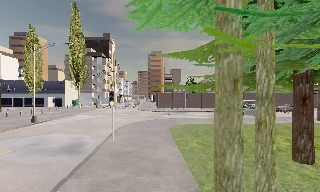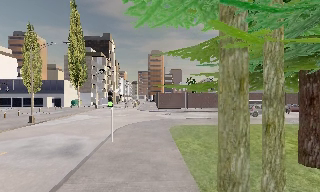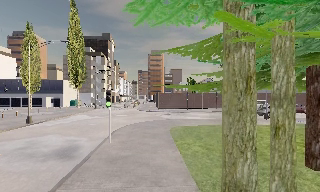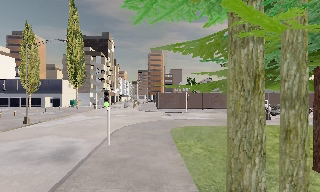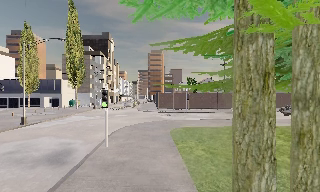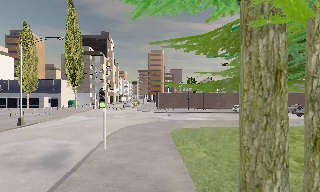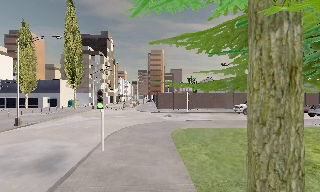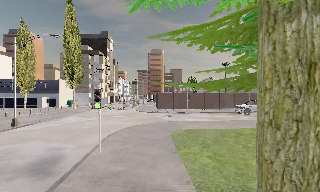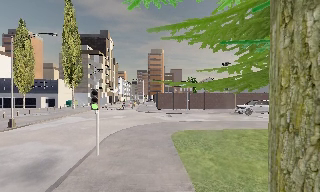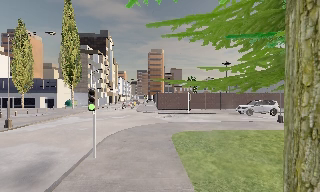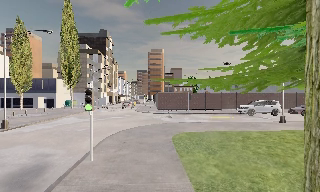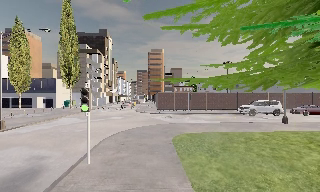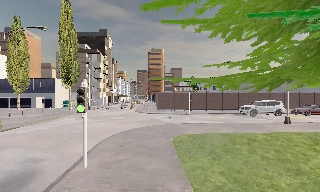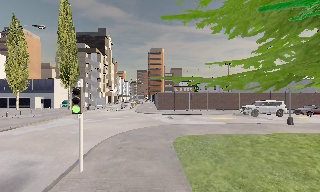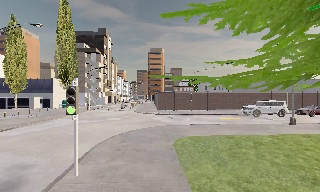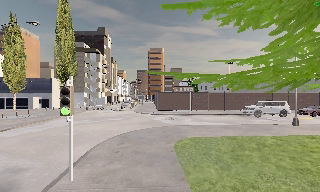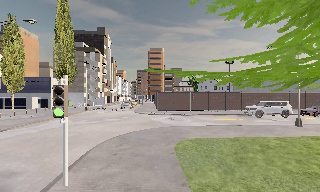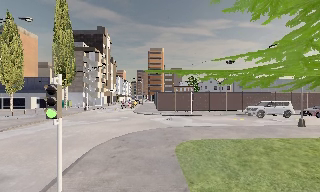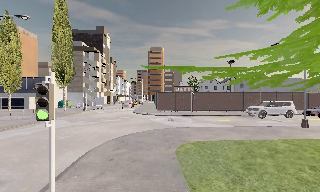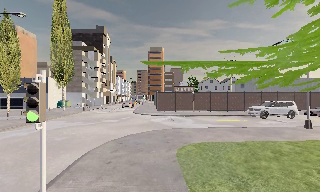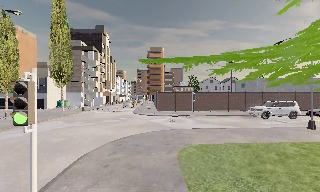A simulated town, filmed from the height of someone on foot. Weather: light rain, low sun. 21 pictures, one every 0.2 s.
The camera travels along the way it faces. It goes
forward.
0.0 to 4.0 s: The camera travels forward, about 6 m, so what stands in front looms larger.
The film runs forward here.
